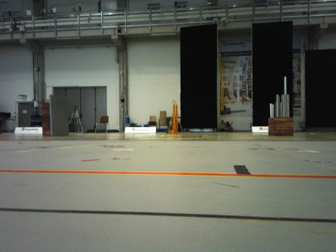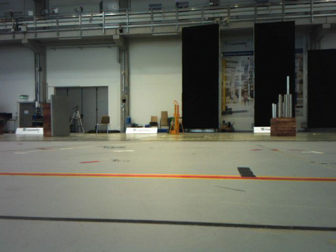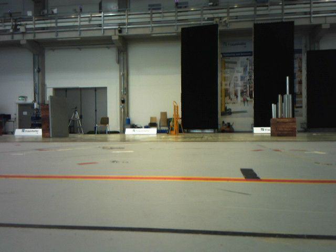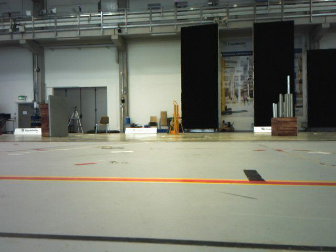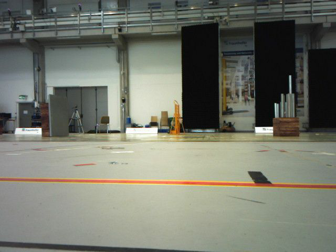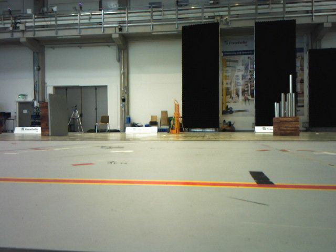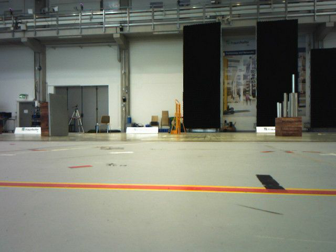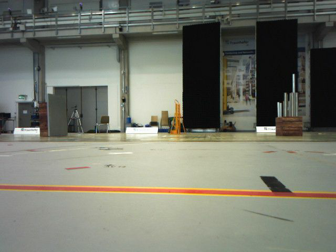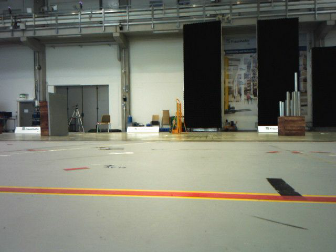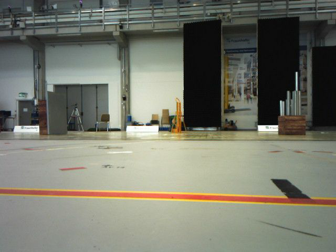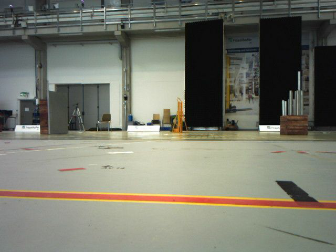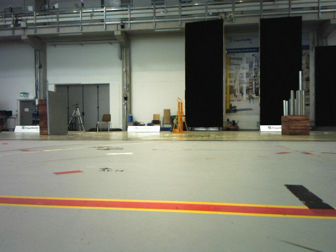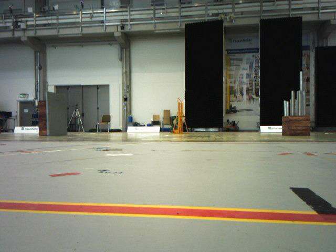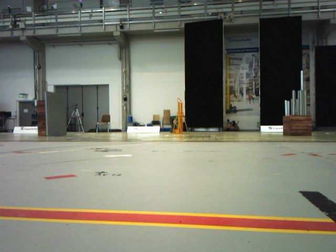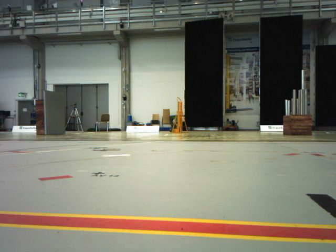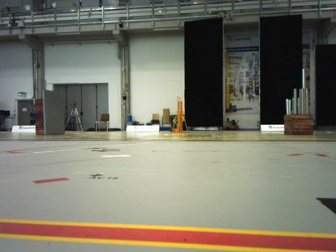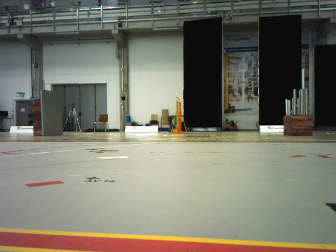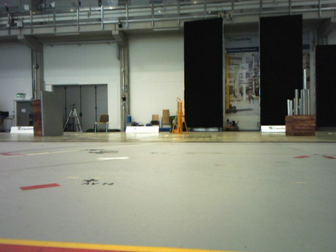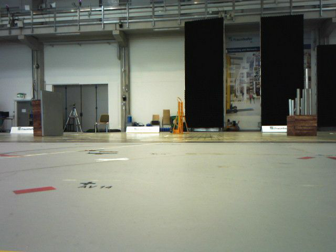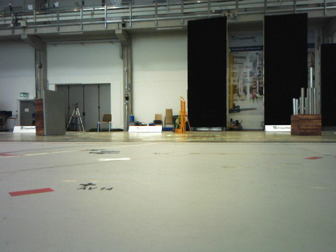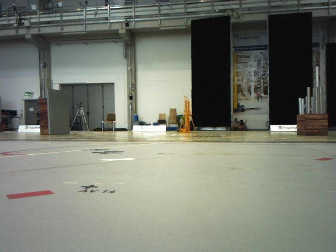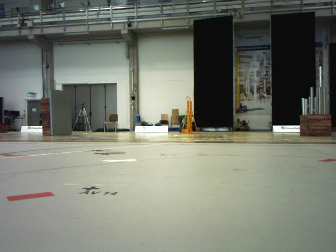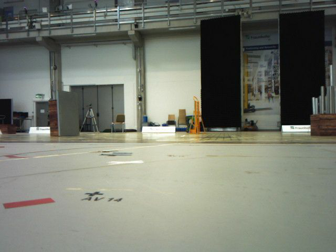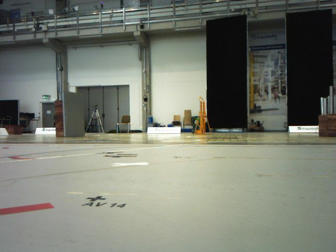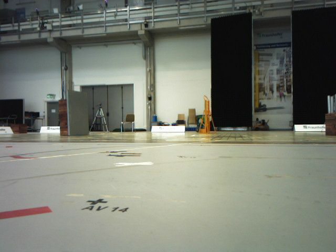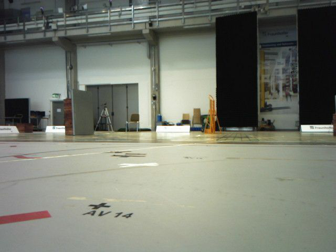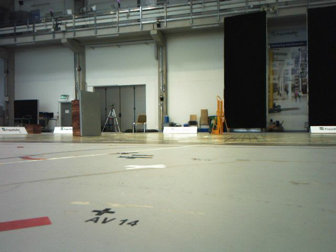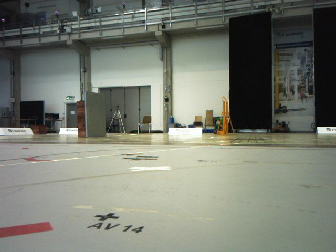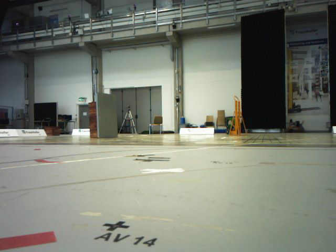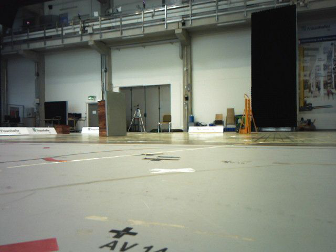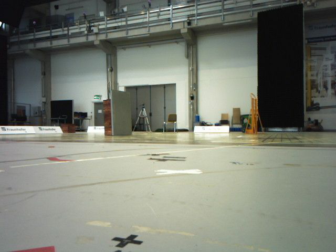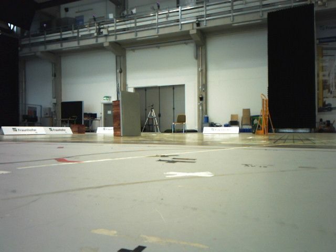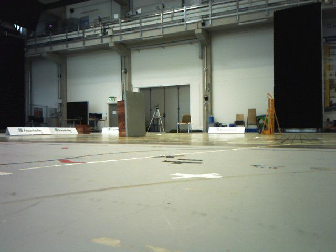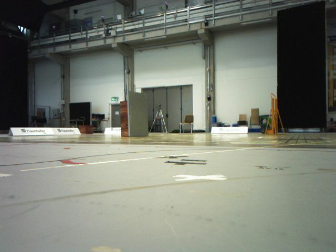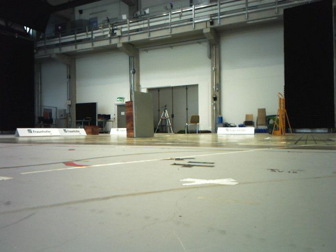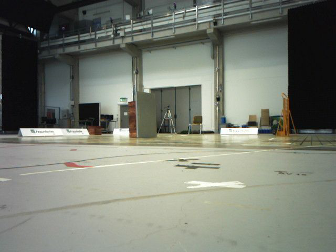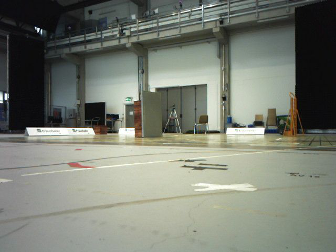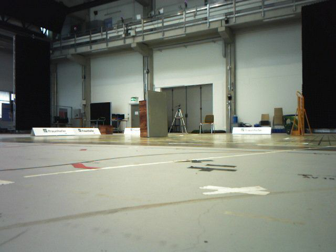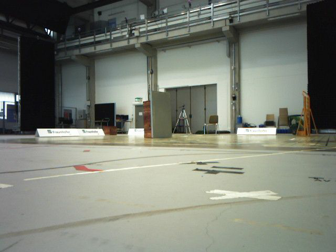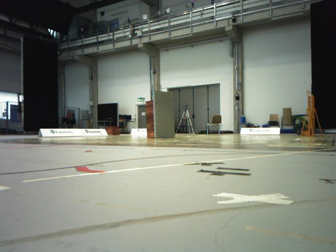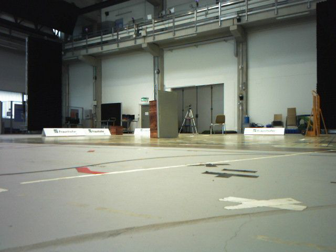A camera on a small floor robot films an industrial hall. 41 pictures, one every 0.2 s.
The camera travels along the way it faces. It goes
forward.
0.0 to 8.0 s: The camera swings to its left by about 25 degrees, and the scene slides to the right. It travels forward, about 1.6 m, so what stands in front looms larger.
The film runs forward here.
